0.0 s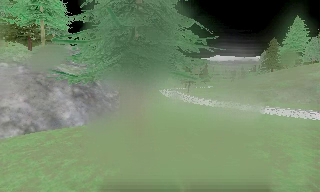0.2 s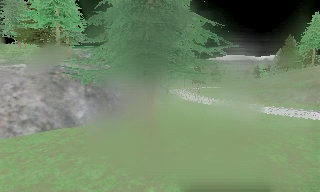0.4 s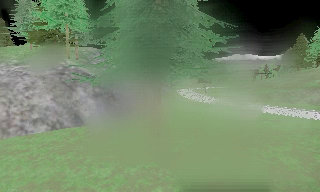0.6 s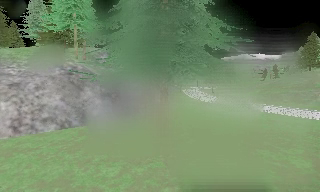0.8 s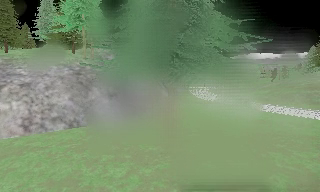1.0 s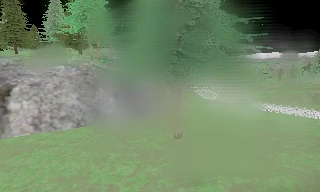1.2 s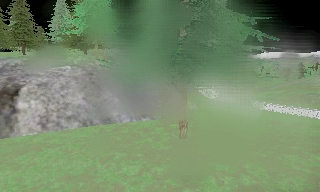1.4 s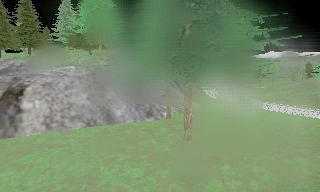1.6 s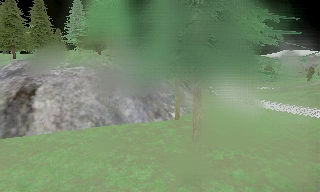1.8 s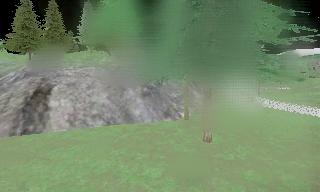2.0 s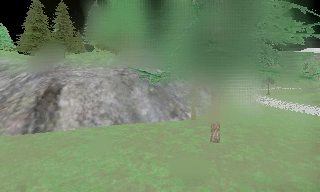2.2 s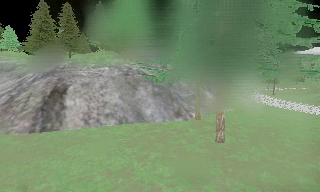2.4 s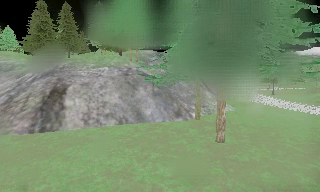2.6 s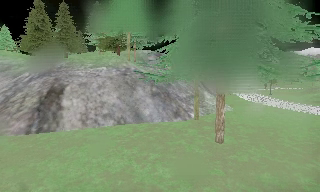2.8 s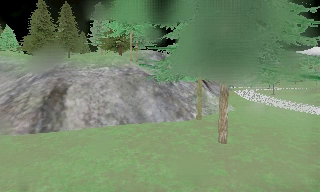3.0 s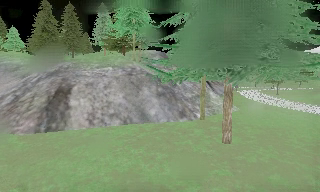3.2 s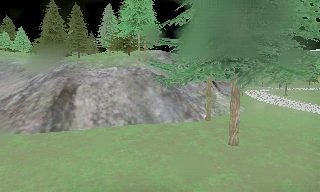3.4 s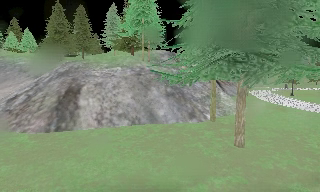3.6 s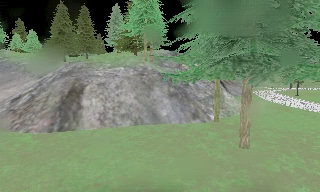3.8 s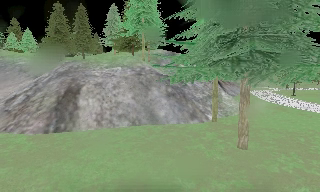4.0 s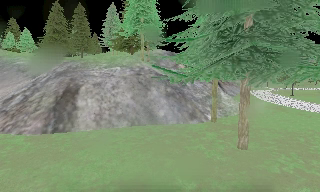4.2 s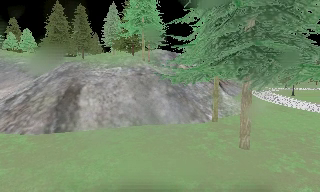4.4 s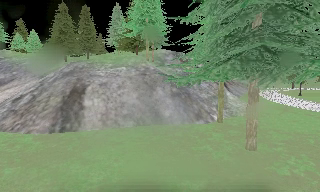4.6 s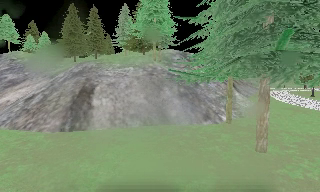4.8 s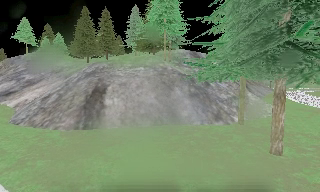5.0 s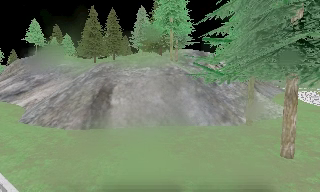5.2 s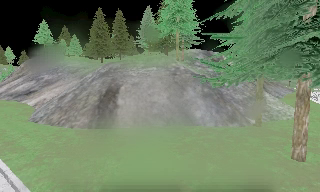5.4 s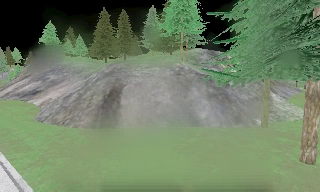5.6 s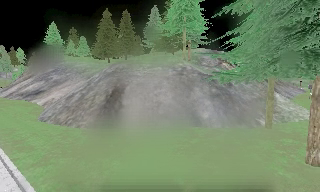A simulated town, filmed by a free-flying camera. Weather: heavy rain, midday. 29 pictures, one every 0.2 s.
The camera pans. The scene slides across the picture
to the right.
The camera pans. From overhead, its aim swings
counterclockwise.
0.0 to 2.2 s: The camera swings to its left by about 25 degrees, and the scene slides to the right. It travels to its left, about 0.5 m, so close, fixed things drift to the right.
2.2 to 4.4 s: The camera travels forward, about 0.5 m, so what stands in front looms larger.
4.4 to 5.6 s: The camera swings to its left by about 10 degrees, and the scene slides to the right.
The film runs backward here.
